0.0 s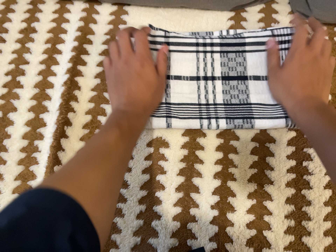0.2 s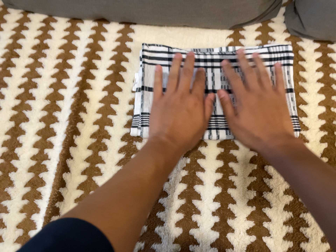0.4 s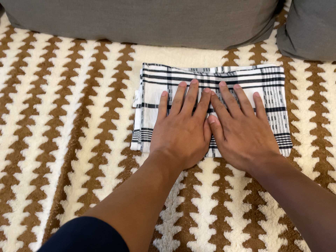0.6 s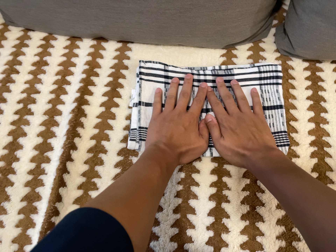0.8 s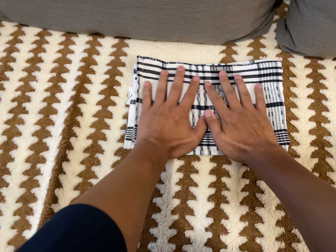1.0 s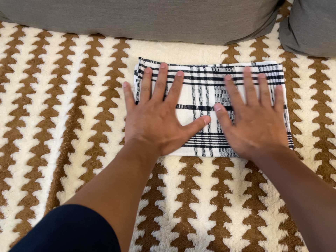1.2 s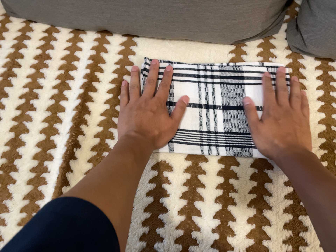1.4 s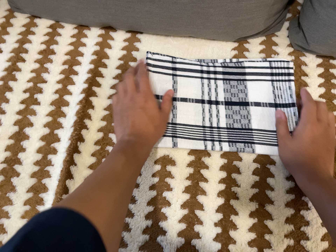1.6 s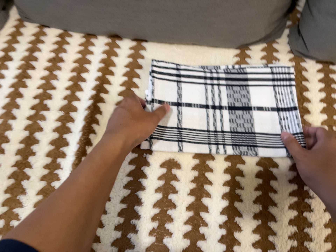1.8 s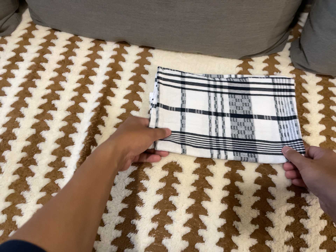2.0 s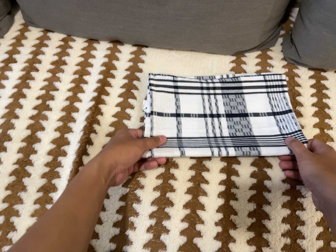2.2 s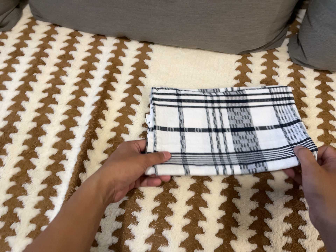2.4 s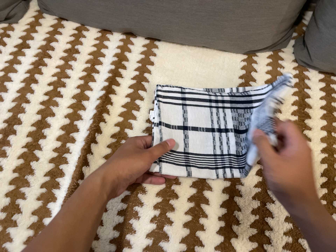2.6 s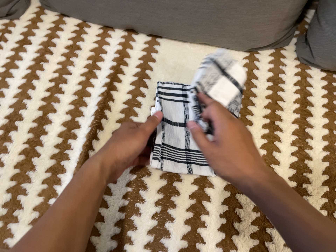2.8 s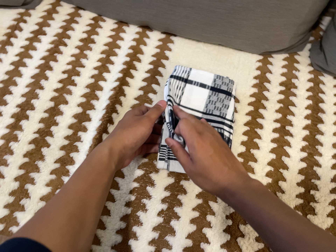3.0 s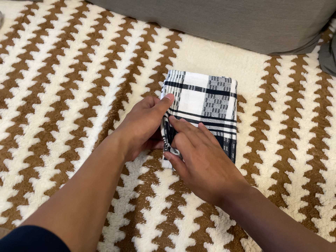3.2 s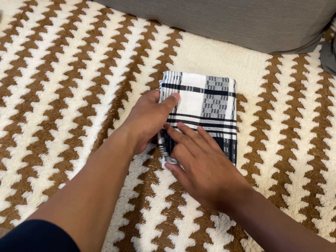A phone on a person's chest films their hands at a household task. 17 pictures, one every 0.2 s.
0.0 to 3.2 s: The camera travels to its left and backward, about 10 cm, so close, fixed things drift to the right. It rolls about its line of sight by about 10 degrees, and the scene rotates clockwise.
The film runs forward here.
